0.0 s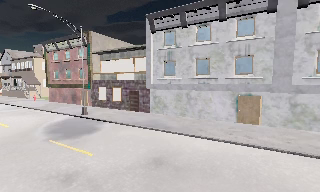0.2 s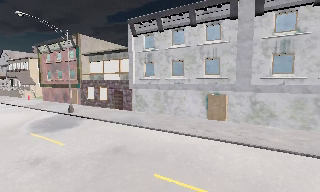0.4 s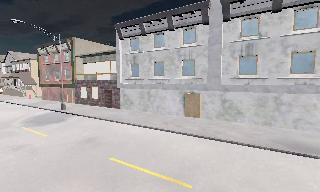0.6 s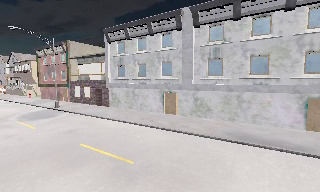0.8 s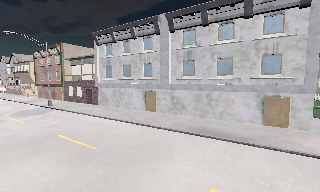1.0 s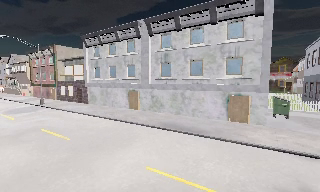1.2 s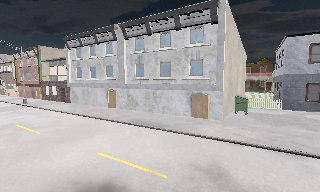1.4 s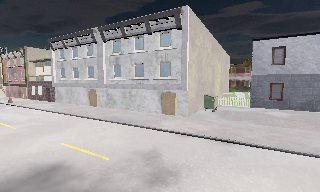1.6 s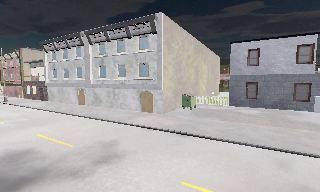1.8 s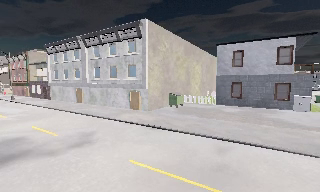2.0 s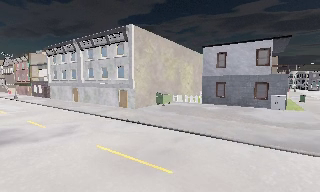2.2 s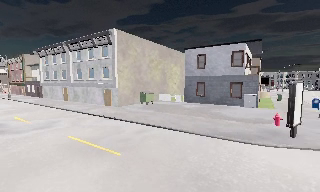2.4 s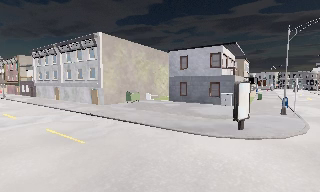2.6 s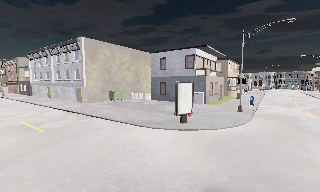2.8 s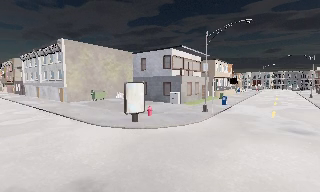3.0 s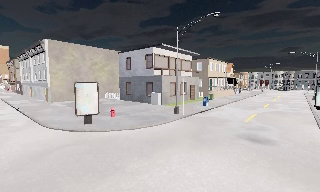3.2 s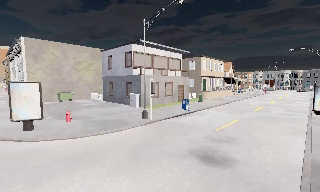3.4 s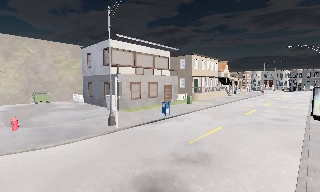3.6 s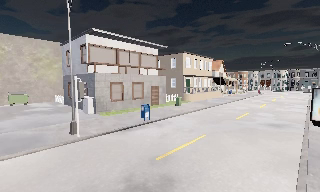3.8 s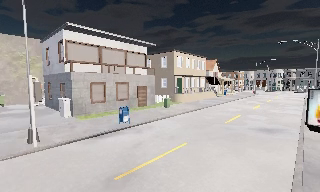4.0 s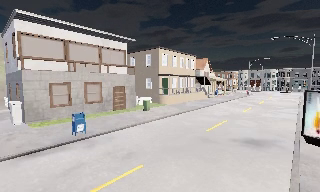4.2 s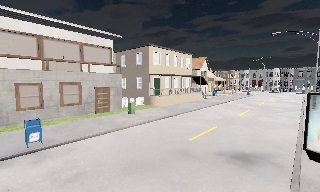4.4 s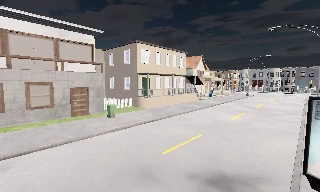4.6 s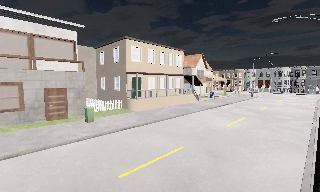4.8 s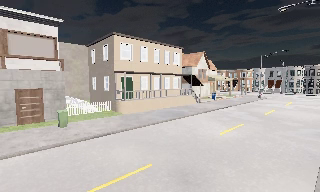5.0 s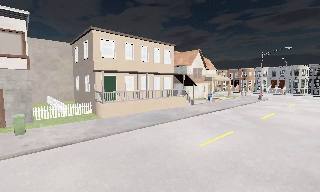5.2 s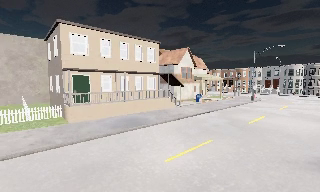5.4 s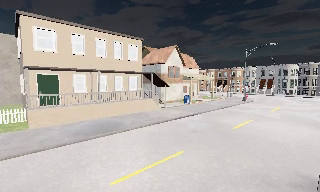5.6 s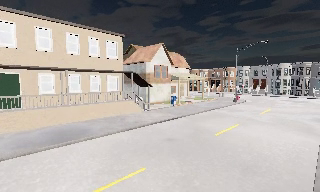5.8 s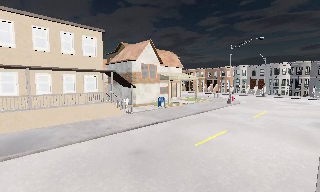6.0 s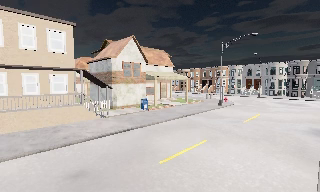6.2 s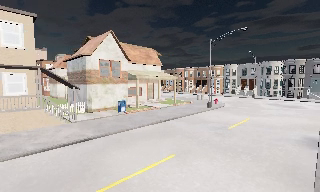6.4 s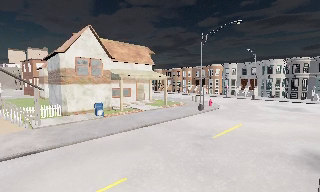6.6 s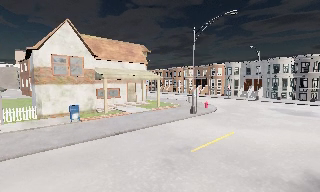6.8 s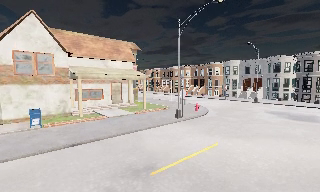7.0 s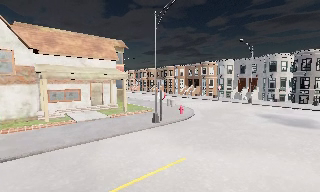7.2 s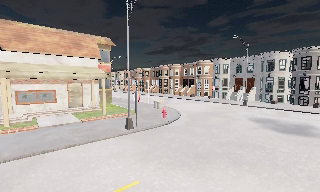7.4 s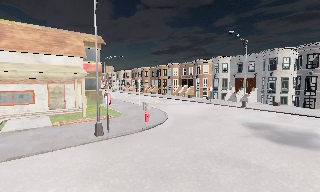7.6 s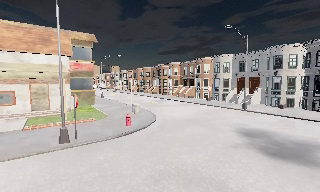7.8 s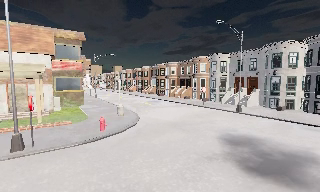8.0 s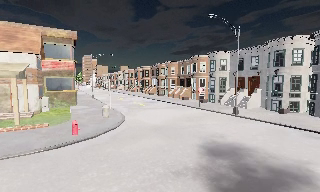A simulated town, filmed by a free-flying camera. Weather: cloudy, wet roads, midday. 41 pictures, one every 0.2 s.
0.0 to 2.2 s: The camera travels to its right and backward, about 25 m, so close, fixed things drift to the left.
2.2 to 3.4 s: The camera pans to its left, which is counterclockwise from overhead, by about 10 degrees. It travels to its right, about 19 m, so close, fixed things drift to the left.
3.4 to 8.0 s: The camera pans to its left, which is counterclockwise from overhead, by about 15 degrees. It travels to its right and forward, about 50 m, so close, fixed things drift to the left.
The film runs forward here.
